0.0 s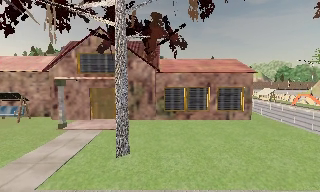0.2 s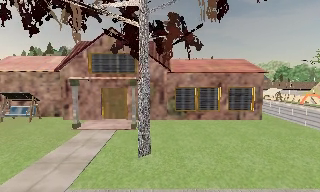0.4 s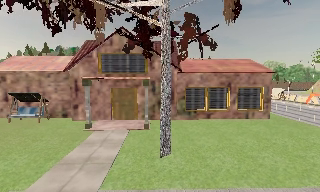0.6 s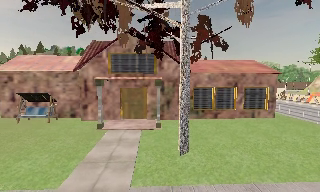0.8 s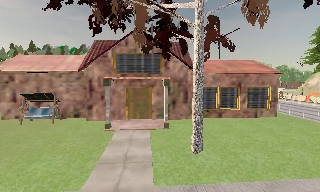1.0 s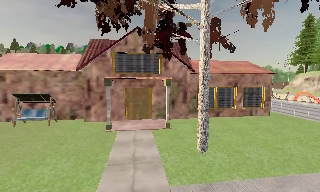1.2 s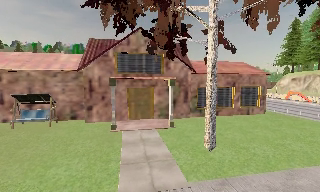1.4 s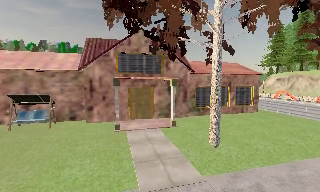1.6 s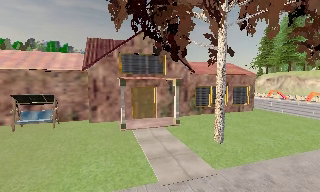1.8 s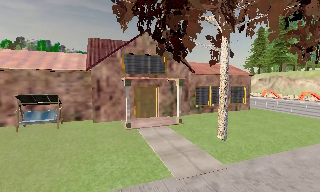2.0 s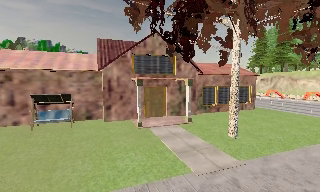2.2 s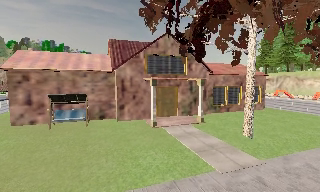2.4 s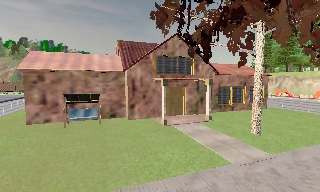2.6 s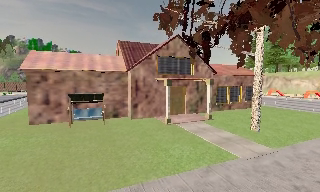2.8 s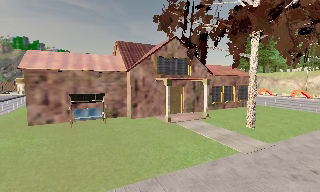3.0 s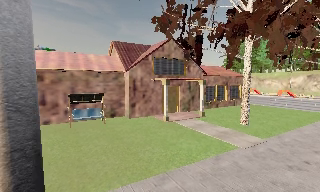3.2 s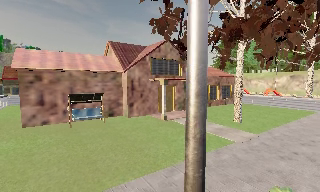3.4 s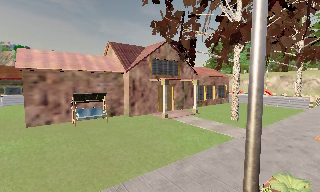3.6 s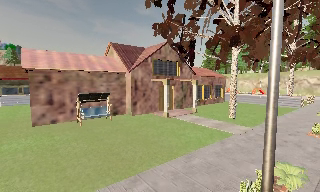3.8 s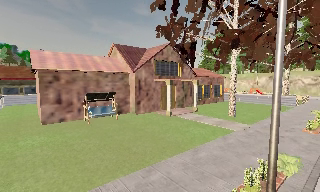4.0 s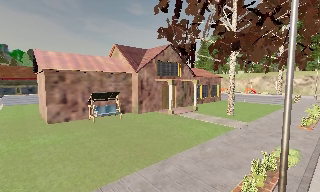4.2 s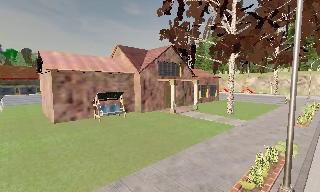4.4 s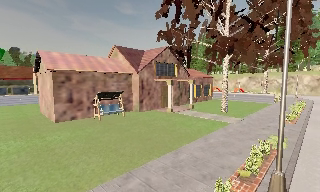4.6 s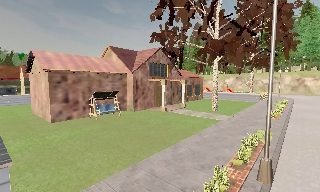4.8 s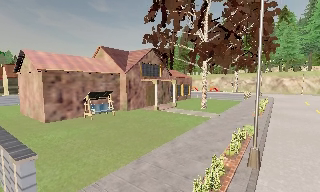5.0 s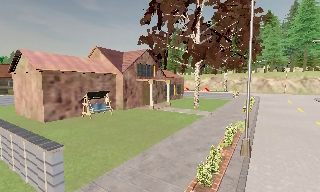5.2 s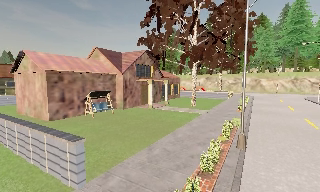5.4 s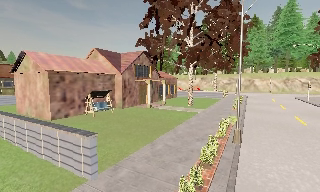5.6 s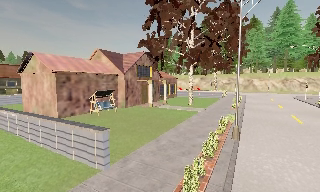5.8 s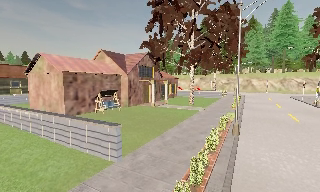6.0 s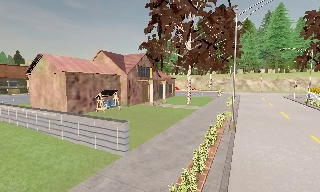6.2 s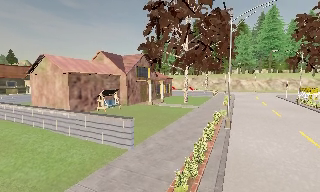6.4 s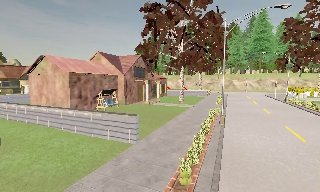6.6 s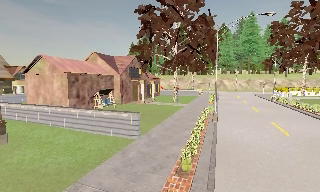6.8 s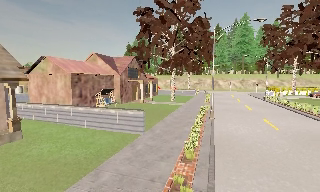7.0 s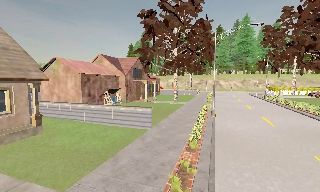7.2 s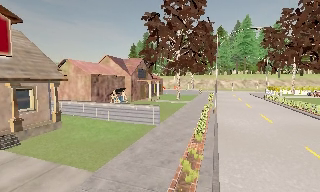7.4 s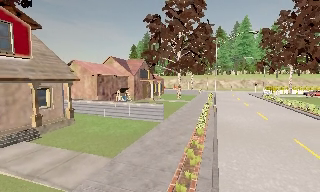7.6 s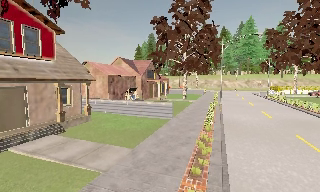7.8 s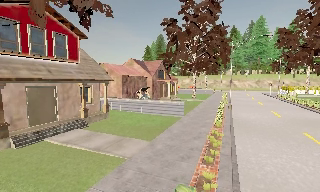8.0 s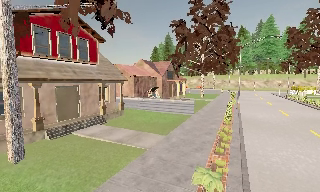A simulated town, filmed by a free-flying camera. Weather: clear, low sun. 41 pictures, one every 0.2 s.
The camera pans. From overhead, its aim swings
clockwise.
0.0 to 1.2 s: The camera pans to its right, which is clockwise from overhead, by about 10 degrees. It travels to its left, about 5 m, so close, fixed things drift to the right.
1.2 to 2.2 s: The camera travels to its left, about 4 m, so close, fixed things drift to the right.
2.2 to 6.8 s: The camera pans to its right, which is clockwise from overhead, by about 50 degrees. It travels backward and to its left, about 17 m.
6.8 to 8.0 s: The camera travels backward and to its left, about 6 m, so what stands in front gets smaller.
The film runs forward here.
